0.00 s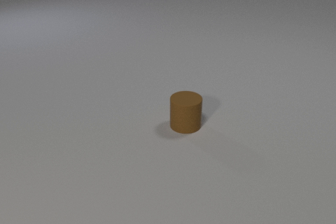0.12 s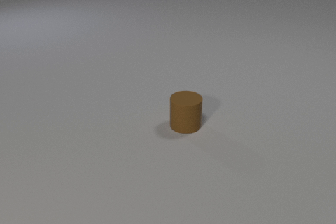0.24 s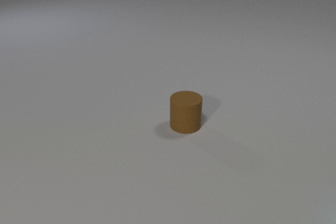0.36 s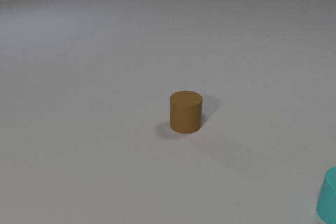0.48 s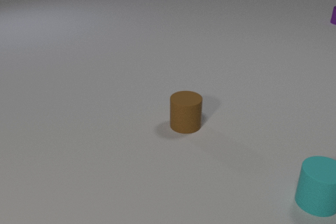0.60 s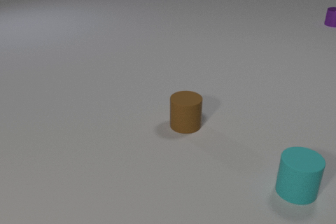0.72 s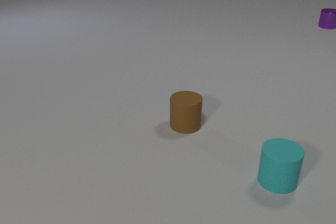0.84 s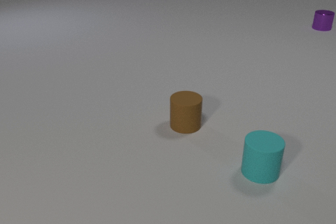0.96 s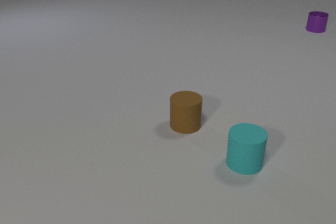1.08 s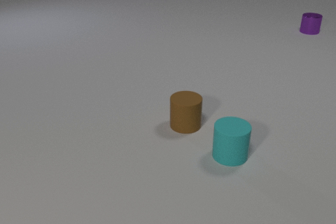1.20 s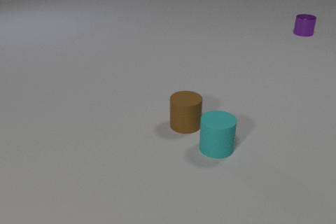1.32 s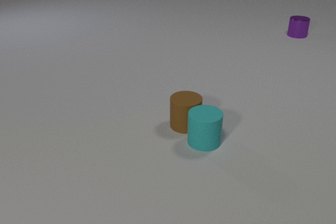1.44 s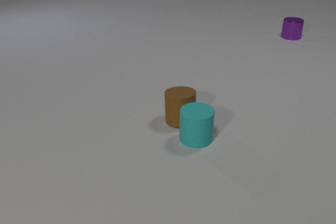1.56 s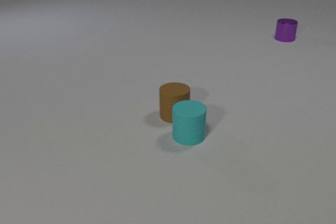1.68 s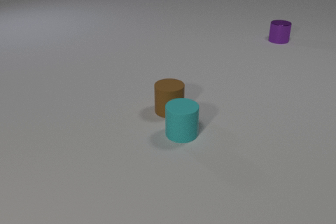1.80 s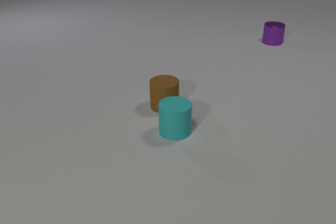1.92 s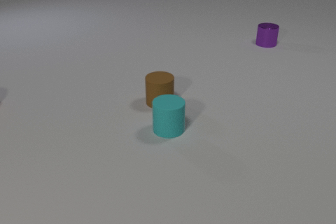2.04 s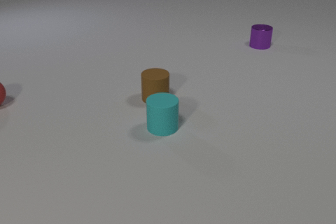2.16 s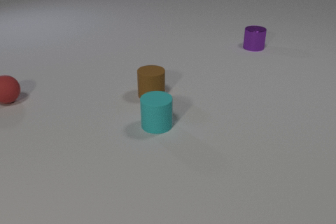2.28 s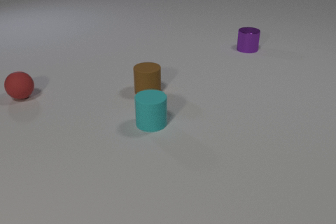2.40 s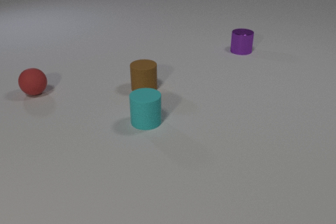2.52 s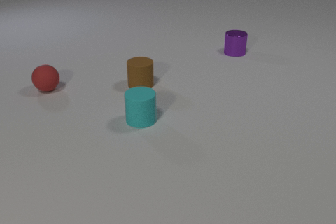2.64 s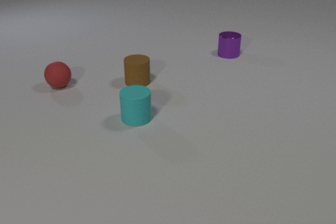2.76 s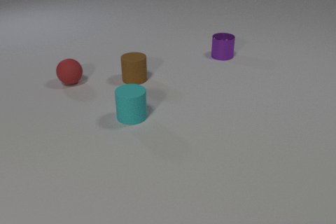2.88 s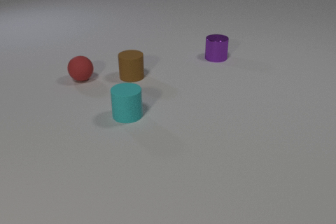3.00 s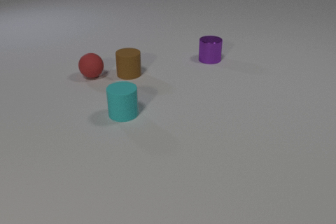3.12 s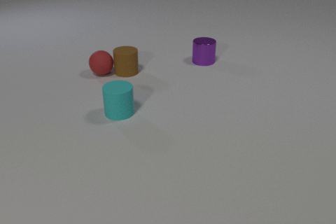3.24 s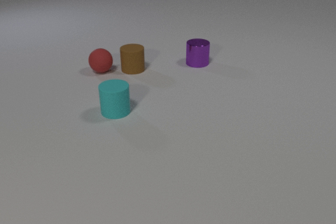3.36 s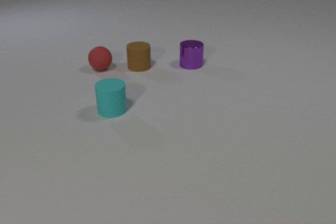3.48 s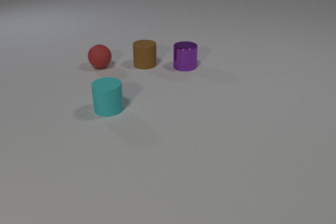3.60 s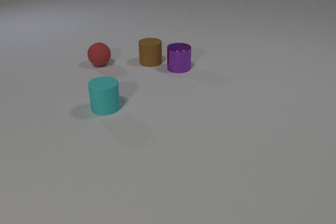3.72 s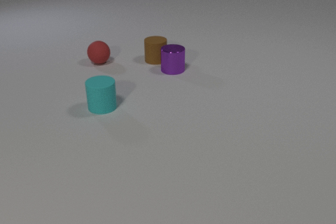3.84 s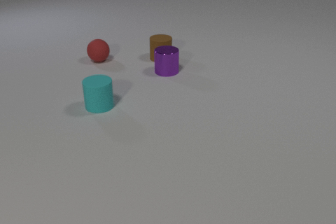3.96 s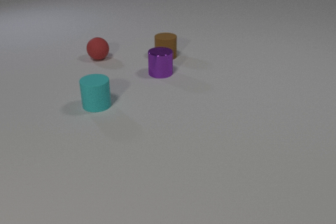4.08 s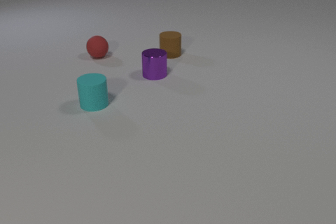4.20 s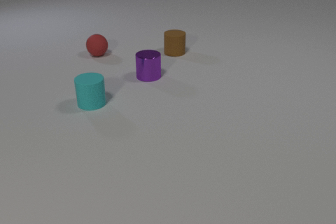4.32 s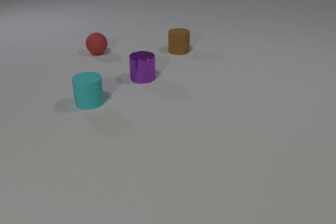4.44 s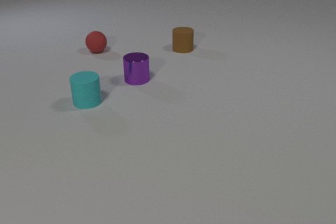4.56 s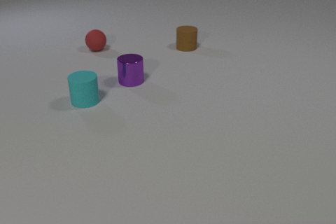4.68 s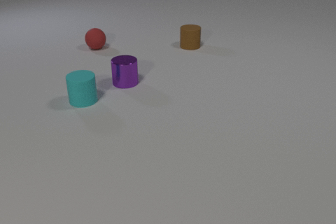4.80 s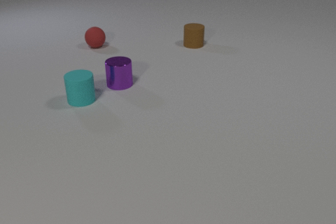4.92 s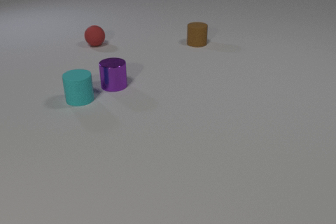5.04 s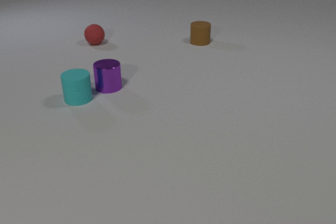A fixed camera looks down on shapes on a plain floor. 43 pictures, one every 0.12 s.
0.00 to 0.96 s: The cyan rubber cylinder comes in at the right edge, slides to the left and away from the camera. The purple metal cylinder comes in at the right edge, slides toward the camera and to the left.
0.96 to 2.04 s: The cyan rubber cylinder slides to the left and away from the camera. The brown rubber cylinder slides away from the camera and to the left. The red rubber sphere comes in at the left edge. The purple metal cylinder slides toward the camera and to the left. The cyan rubber cylinder and the brown rubber cylinder collide.
2.04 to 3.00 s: The cyan rubber cylinder slides to the left and away from the camera. The brown rubber cylinder slides away from the camera and to the left. The red rubber sphere rolls to the right. The purple metal cylinder slides to the left and toward the camera.
3.00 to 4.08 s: The cyan rubber cylinder slides to the left and away from the camera. The brown rubber cylinder slides away from the camera and to the right. The red rubber sphere rolls away from the camera. The purple metal cylinder slides to the left and toward the camera. The brown rubber cylinder and the red rubber sphere collide.
4.08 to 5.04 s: The cyan rubber cylinder slides to the left and away from the camera. The brown rubber cylinder slides away from the camera and to the right. The red rubber sphere rolls away from the camera. The purple metal cylinder slides to the left and toward the camera.
How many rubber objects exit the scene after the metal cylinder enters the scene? 0.
What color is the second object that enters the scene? purple.
How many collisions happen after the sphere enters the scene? 1.
